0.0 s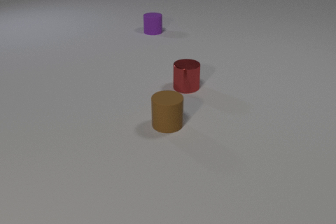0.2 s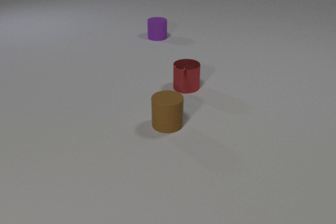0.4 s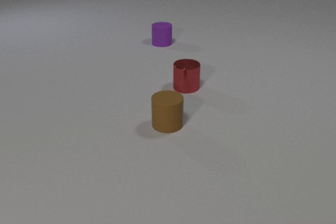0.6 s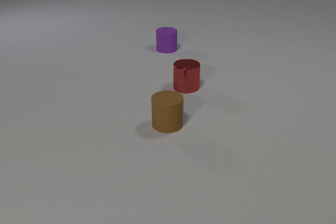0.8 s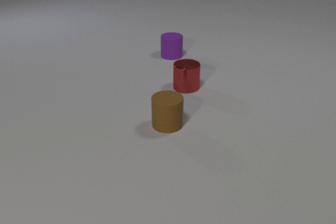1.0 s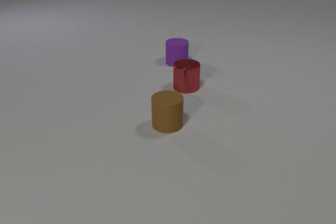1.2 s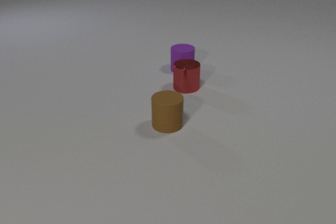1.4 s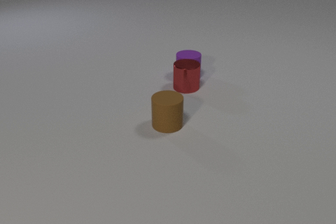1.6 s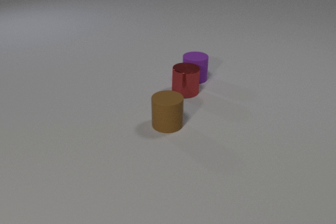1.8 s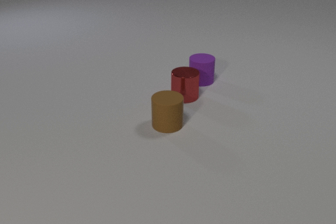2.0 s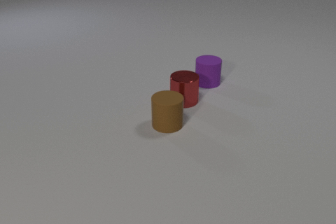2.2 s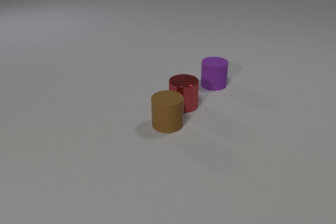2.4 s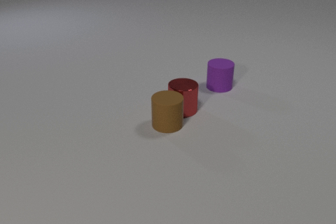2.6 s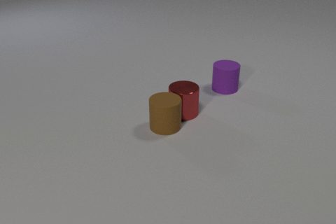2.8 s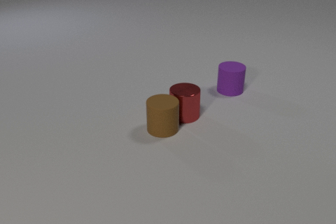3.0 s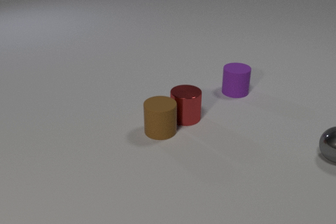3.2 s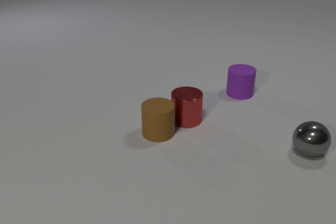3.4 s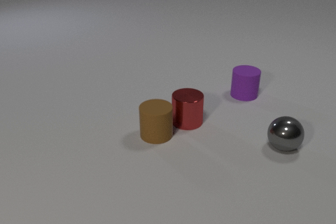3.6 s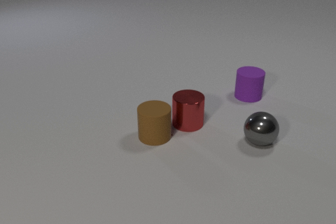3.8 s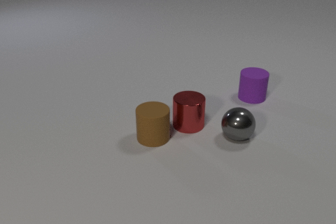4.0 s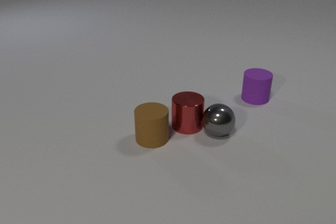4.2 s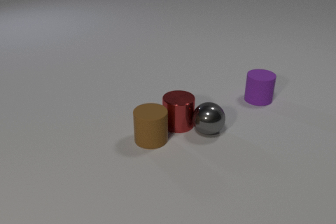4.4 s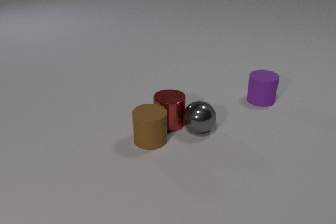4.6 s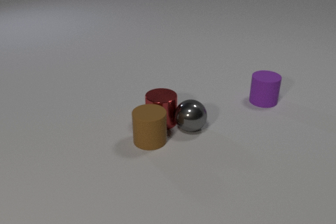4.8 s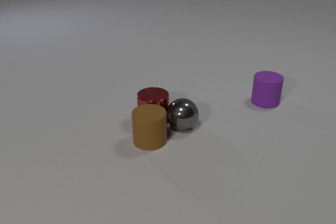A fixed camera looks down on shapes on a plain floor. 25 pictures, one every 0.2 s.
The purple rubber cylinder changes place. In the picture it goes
toward the camera.
0.0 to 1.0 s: The purple rubber cylinder slides toward the camera.
1.0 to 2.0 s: The purple rubber cylinder slides toward the camera and to the right. The red metal cylinder slides toward the camera. The purple rubber cylinder and the red metal cylinder collide.
2.0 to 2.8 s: The purple rubber cylinder slides to the right and toward the camera. The red metal cylinder slides toward the camera. The brown rubber cylinder slides toward the camera. The red metal cylinder and the brown rubber cylinder collide.
2.8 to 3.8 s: The purple rubber cylinder slides to the right and toward the camera. The red metal cylinder slides toward the camera. The brown rubber cylinder slides toward the camera and to the left. The gray metal sphere comes in at the right edge, rolls to the left.
3.8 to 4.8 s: The purple rubber cylinder slides to the right and toward the camera. The red metal cylinder slides to the left. The gray metal sphere rolls to the left. The red metal cylinder and the gray metal sphere collide.
How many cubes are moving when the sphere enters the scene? 0.
How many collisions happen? 3.
What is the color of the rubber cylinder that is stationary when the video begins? brown.
